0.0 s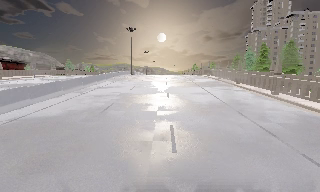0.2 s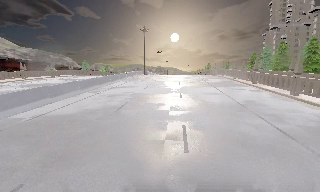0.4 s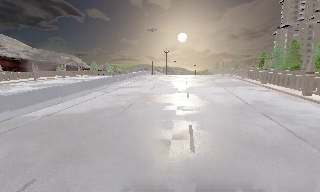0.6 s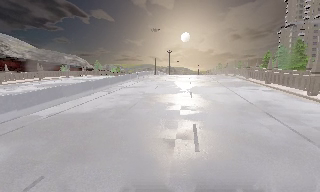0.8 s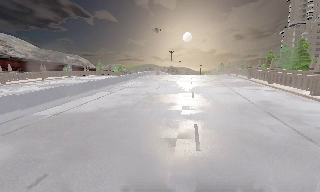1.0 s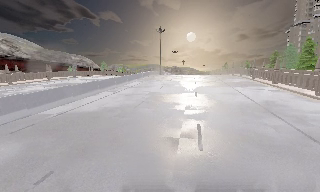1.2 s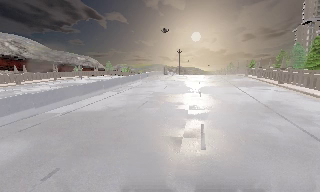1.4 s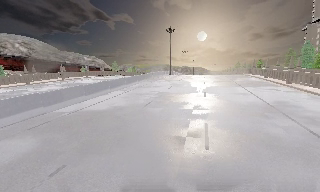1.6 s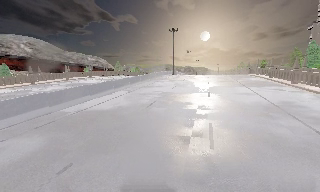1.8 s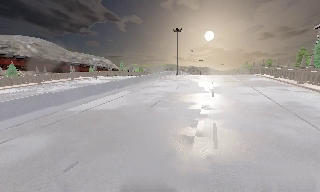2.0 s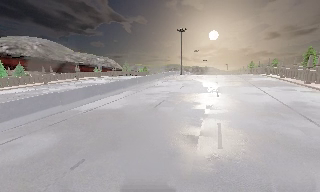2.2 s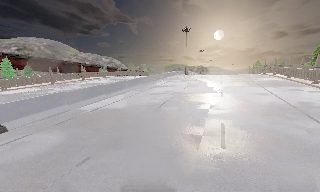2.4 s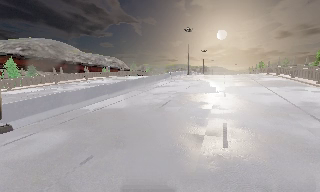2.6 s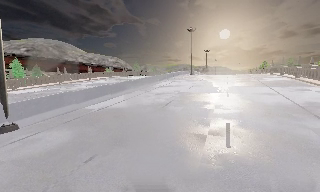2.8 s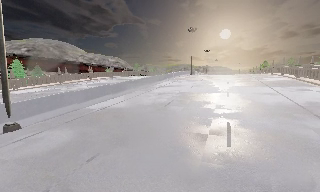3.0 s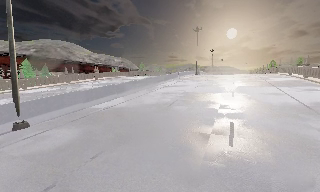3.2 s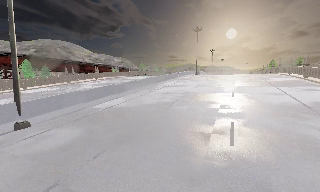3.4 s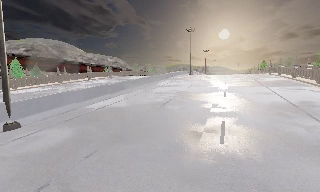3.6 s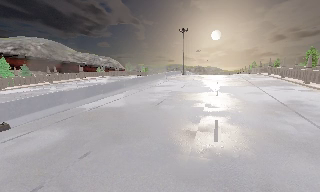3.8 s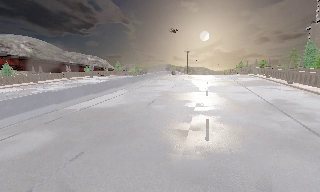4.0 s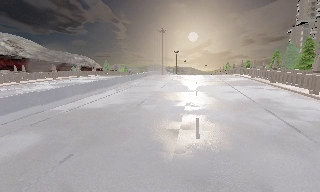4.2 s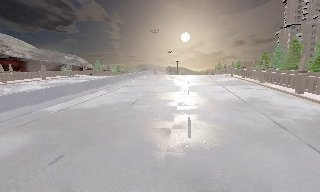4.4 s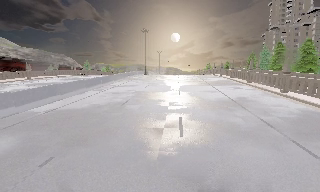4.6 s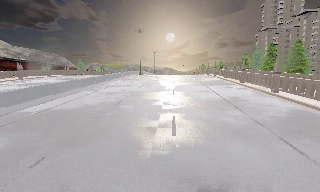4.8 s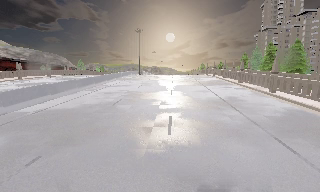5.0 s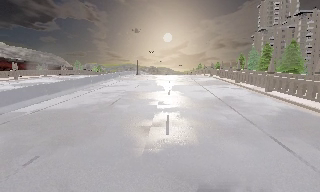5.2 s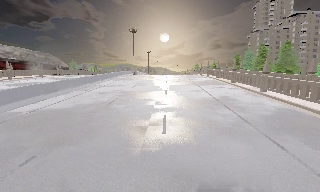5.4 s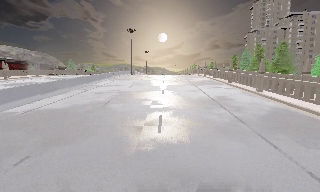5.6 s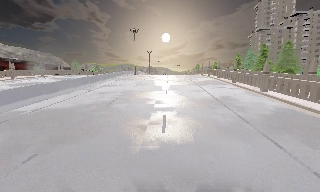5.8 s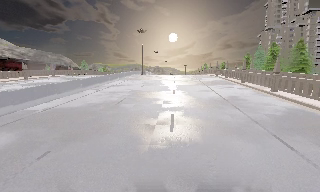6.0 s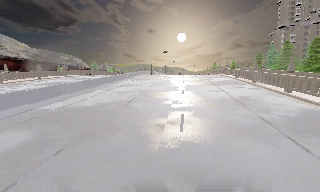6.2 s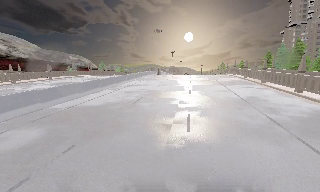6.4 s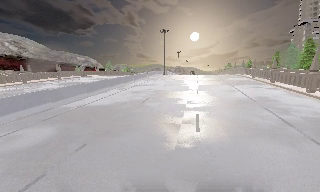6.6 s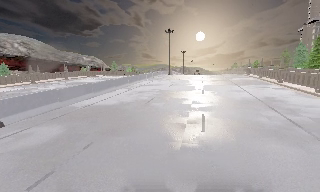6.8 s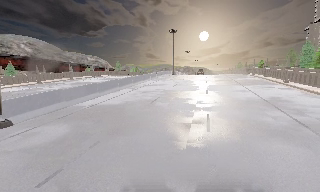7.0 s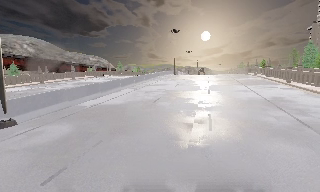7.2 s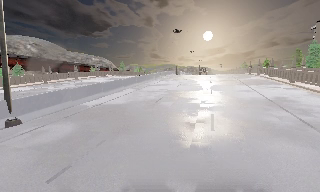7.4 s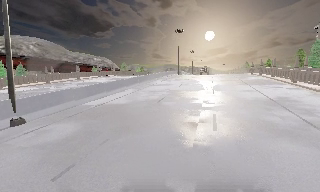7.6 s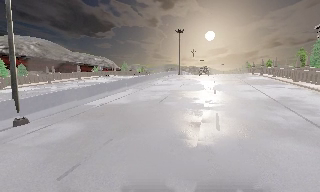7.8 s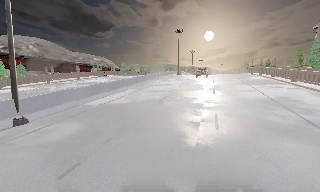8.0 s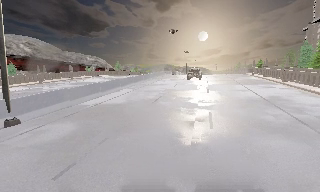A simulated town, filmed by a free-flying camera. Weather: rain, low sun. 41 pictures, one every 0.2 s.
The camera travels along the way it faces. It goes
backward.
0.0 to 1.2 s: The scene slides to the right, as the camera pans about 10 degrees to its left.
1.2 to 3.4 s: The camera travels backward, about 0.5 m, so what stands in front gets smaller.
3.4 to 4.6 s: The camera swings to its right by about 20 degrees, and the scene slides to the left.
4.6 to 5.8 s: The camera shifts only a little, or ends up much as it began.
5.8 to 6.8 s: The camera pans to its left, which is counterclockwise from overhead, by about 10 degrees.
6.8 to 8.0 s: The camera shifts only a little, or ends up much as it began.
The film runs backward here.
